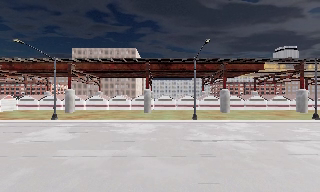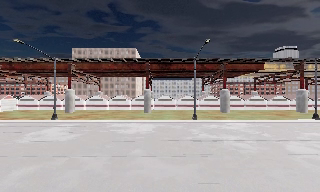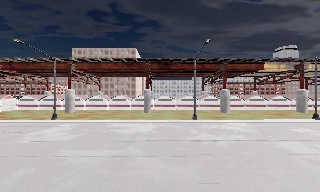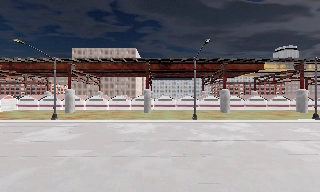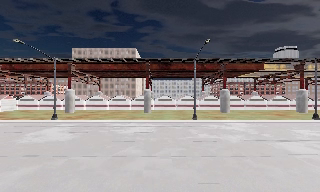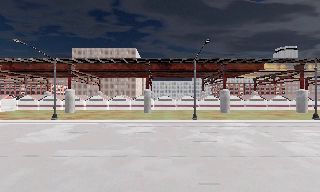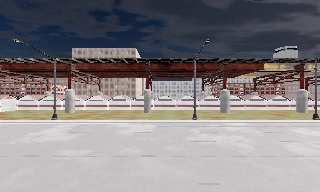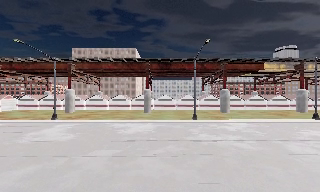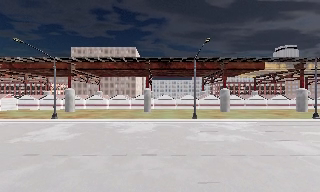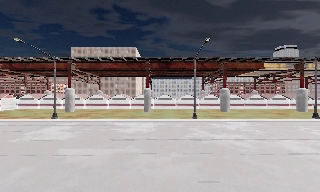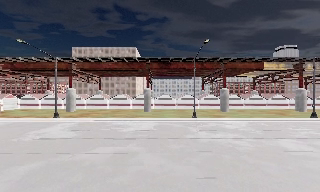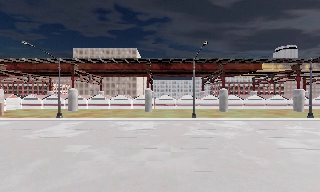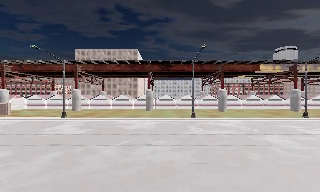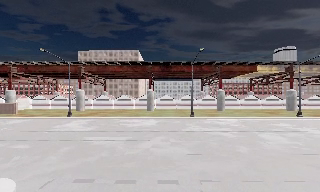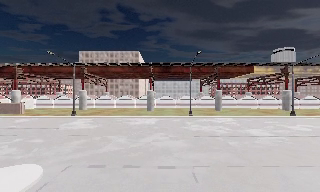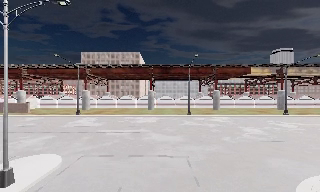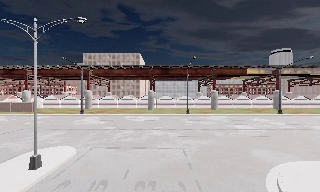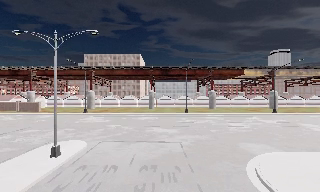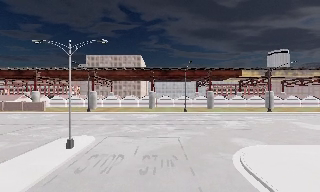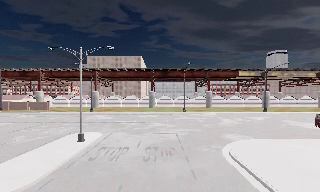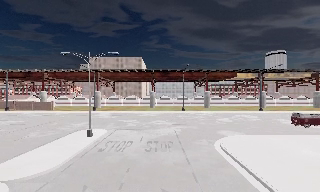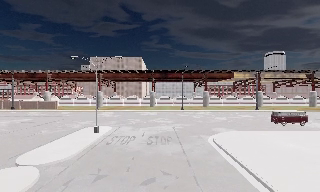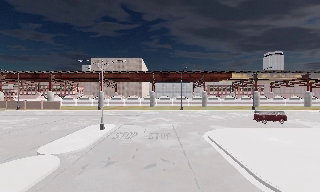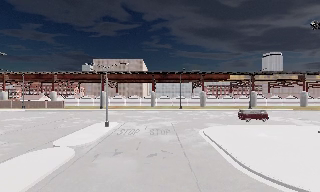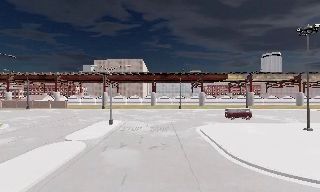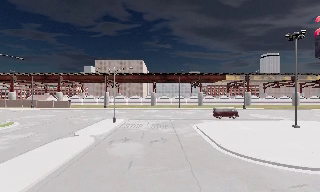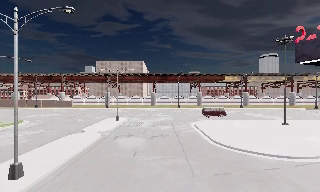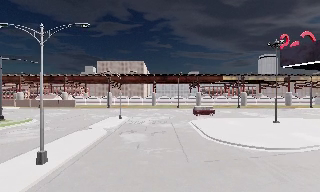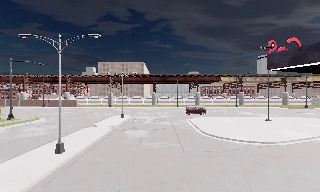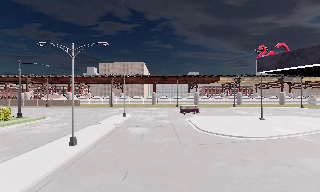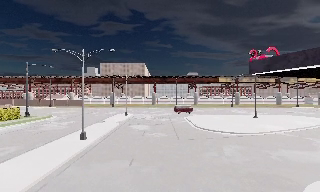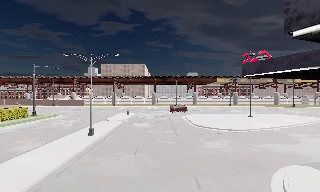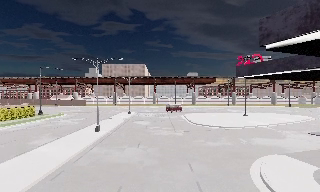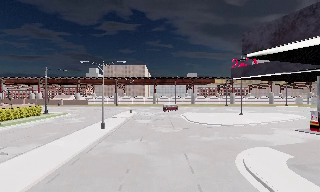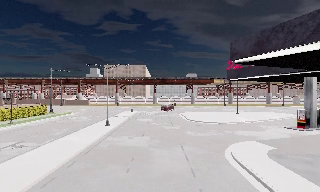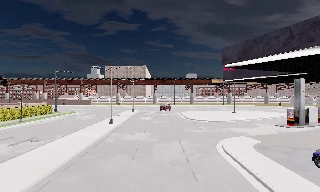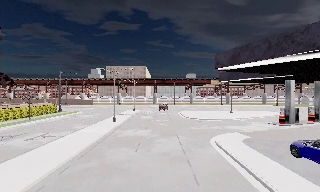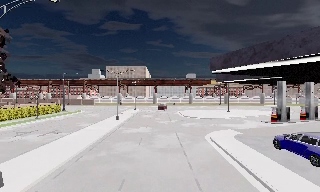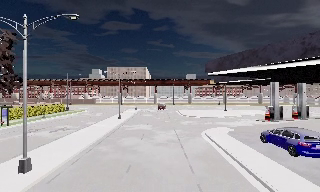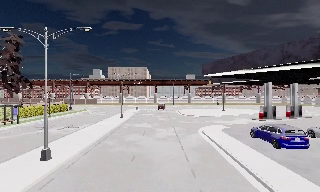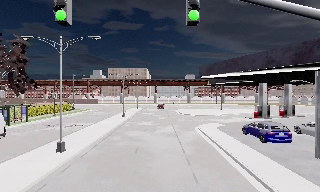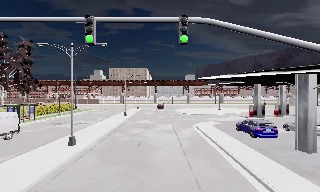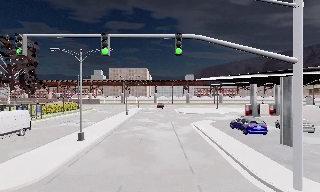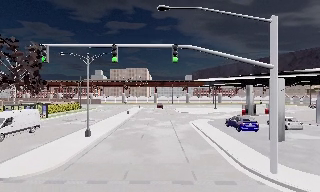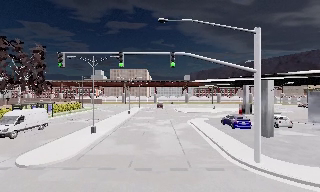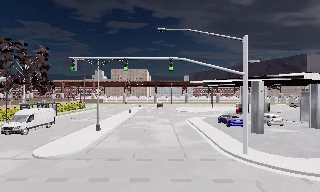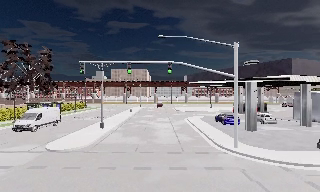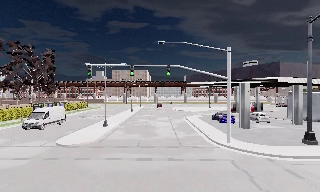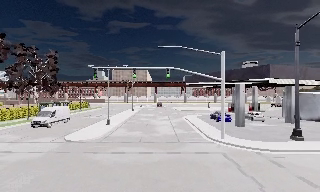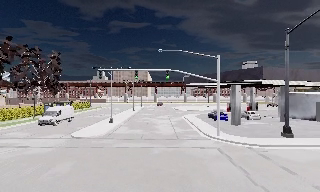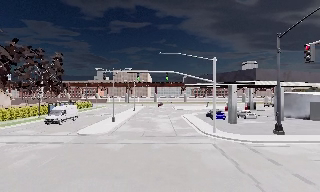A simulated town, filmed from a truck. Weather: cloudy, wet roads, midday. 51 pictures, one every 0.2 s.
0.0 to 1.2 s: The camera keeps its place and its aim.
1.2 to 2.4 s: The camera travels backward, about 2 m, so what stands in front gets smaller. It gains speed.
2.4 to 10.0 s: The camera travels backward, about 60 m, so what stands in front gets smaller.
The film runs backward here.
